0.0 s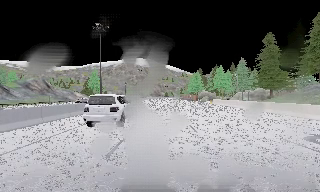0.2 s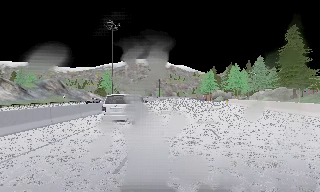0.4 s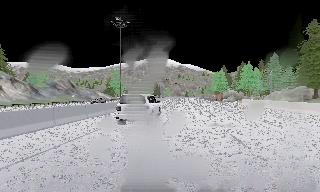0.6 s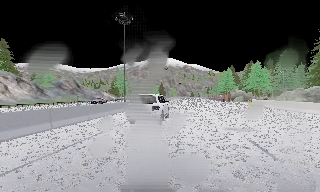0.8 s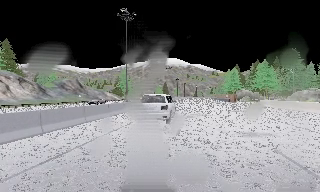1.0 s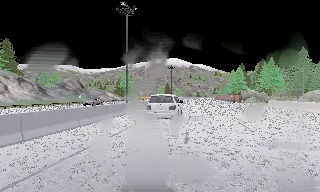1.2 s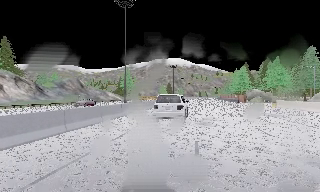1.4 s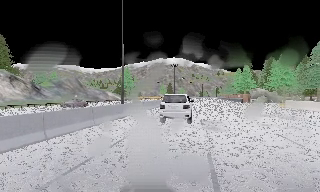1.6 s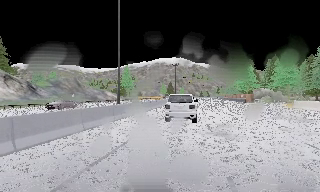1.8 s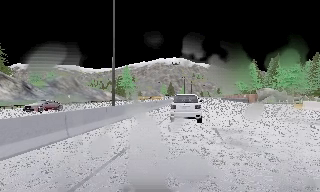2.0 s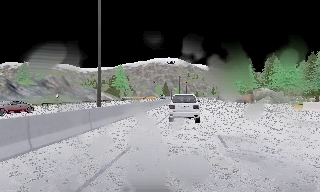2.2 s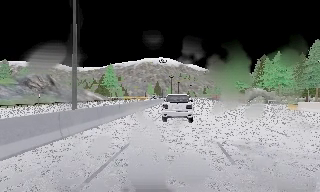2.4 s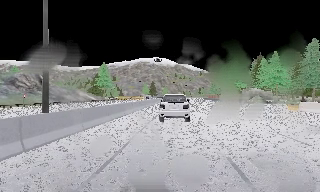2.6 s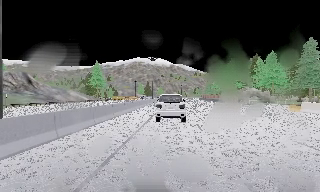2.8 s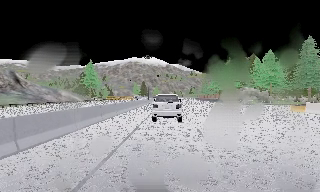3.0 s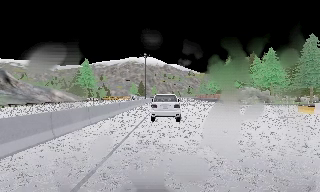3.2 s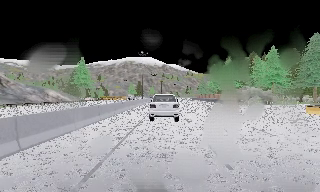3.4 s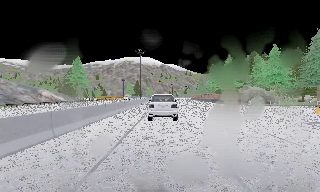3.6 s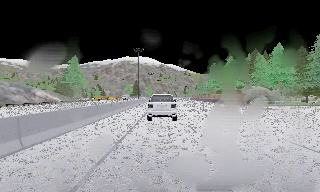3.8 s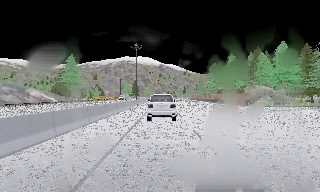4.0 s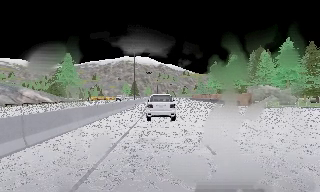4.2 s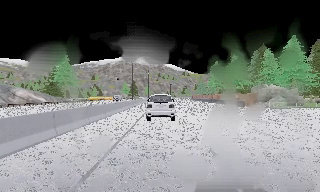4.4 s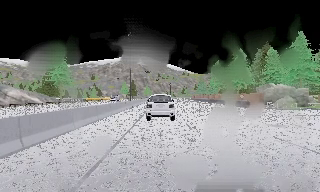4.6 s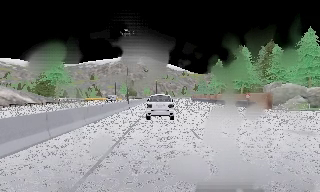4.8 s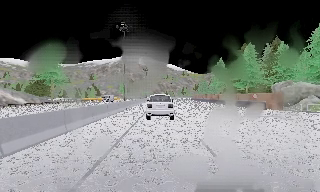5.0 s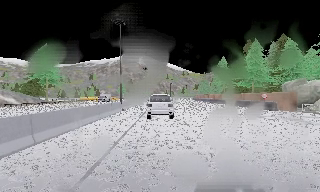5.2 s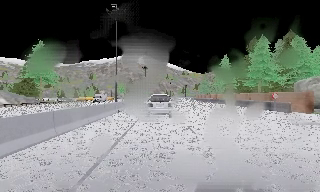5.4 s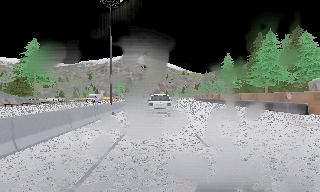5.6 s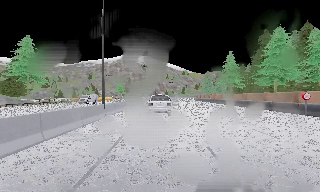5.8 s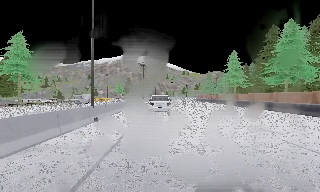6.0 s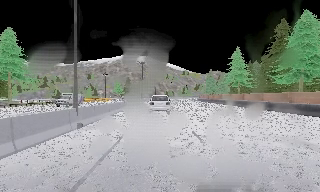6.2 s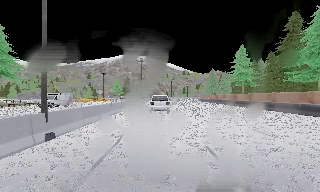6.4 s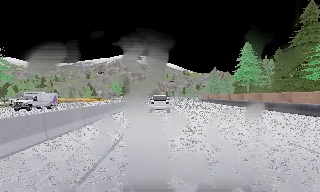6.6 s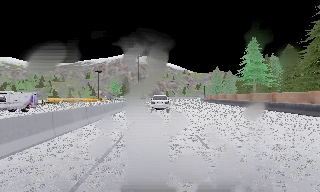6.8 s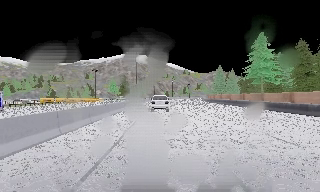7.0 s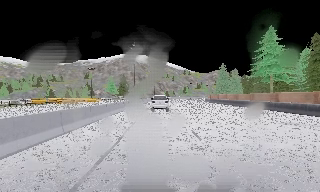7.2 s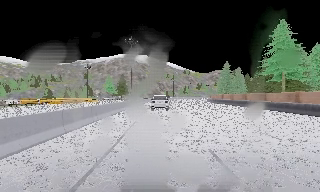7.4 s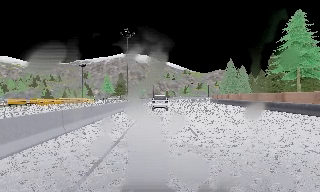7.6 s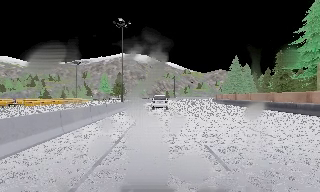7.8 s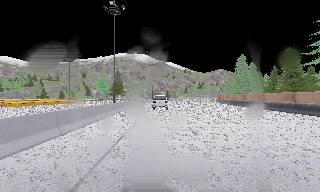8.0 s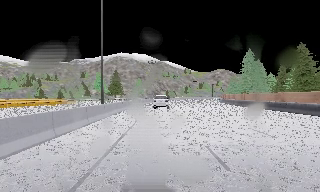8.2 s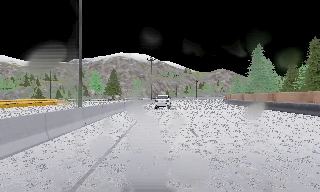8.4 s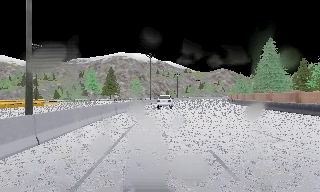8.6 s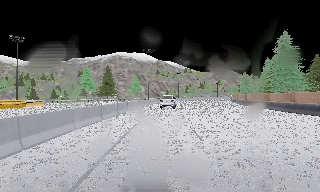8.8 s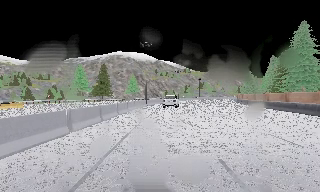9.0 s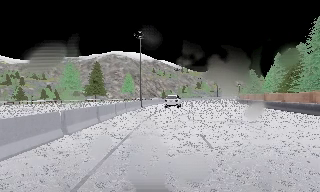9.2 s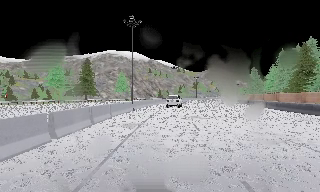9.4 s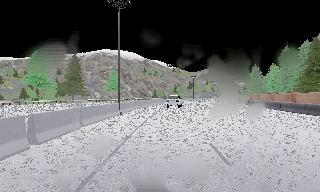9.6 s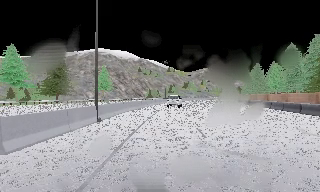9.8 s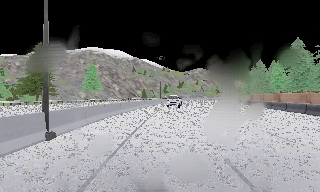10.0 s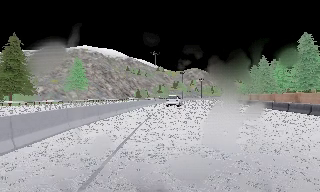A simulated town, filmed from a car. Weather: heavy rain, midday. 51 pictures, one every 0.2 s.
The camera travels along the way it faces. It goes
forward.
0.0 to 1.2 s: The camera pans to its left, which is counterclockwise from overhead, by about 10 degrees. It travels forward, about 8 m, so what stands in front looms larger.
1.2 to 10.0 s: The scene slides to the left, as the camera pans about 20 degrees to its right. It travels forward, about 115 m, so what stands in front looms larger. It gains speed.
The film runs forward here.
